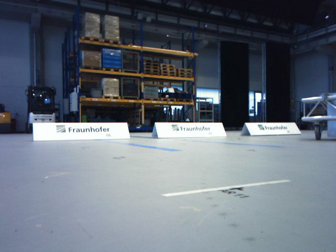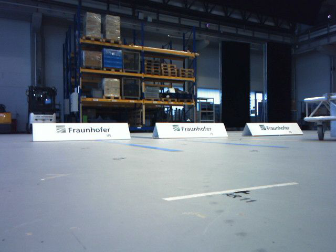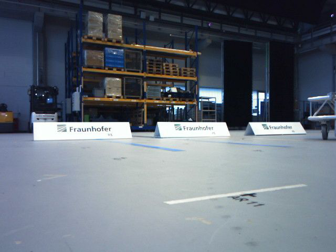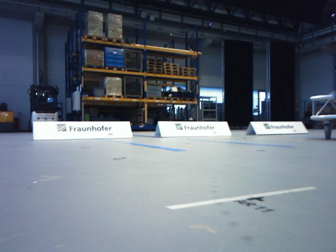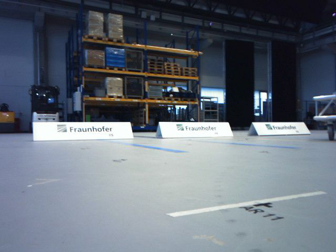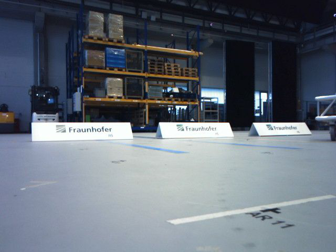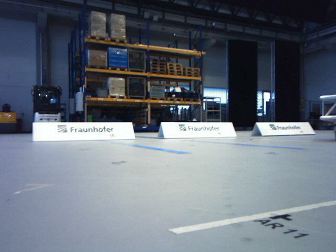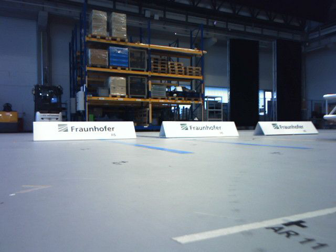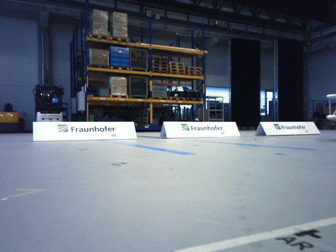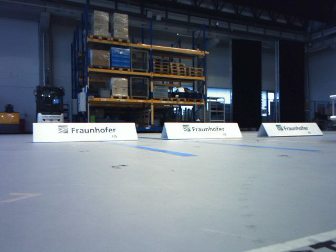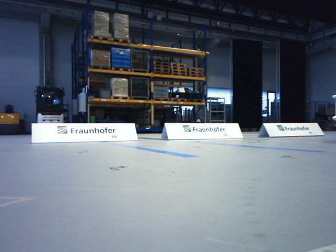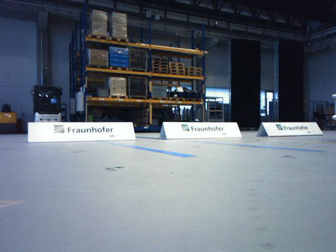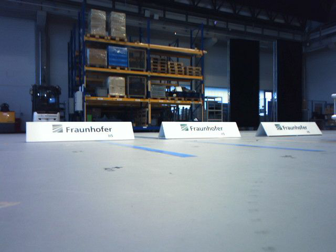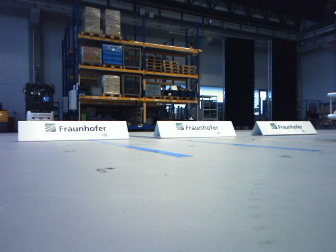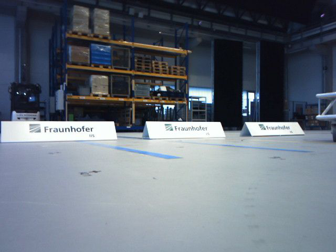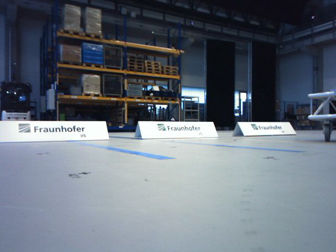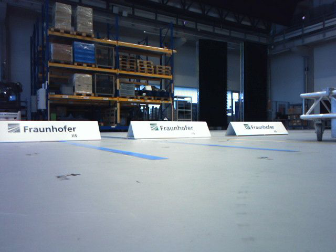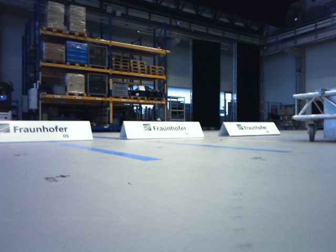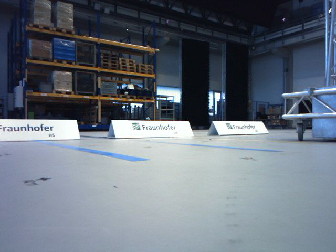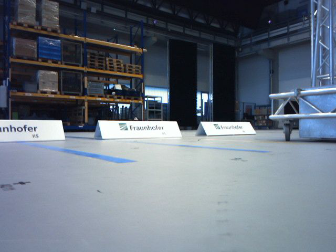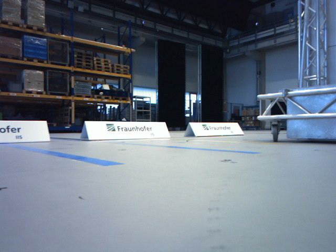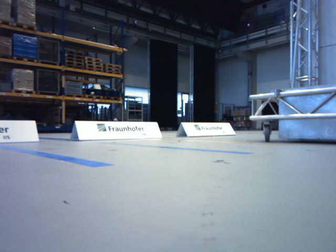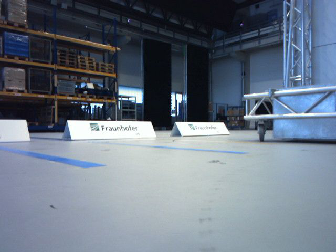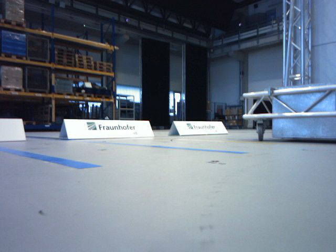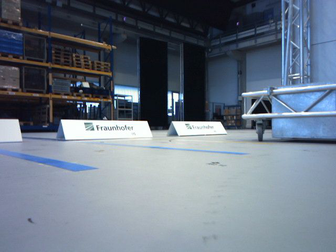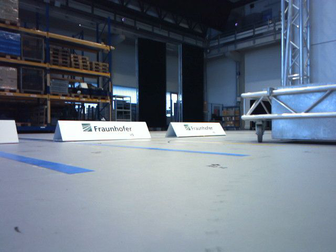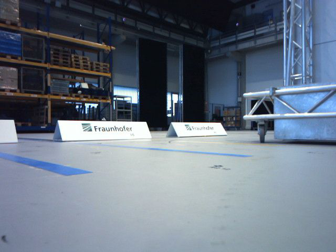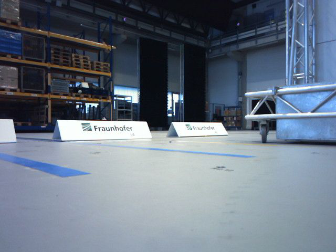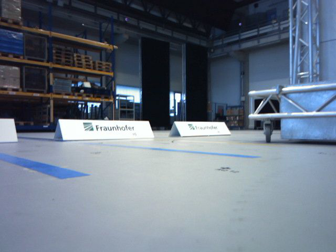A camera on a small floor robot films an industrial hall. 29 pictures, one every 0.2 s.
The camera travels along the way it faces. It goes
forward.
0.0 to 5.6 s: The camera pans to its right, which is clockwise from overhead, by about 15 degrees. It travels forward, about 1.2 m, so what stands in front looms larger.
The film runs forward here.
